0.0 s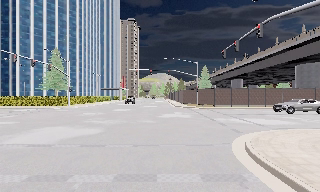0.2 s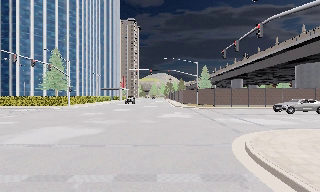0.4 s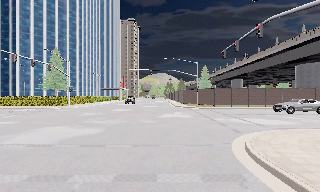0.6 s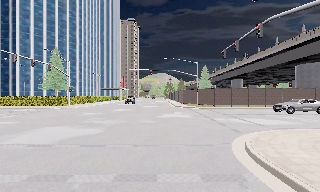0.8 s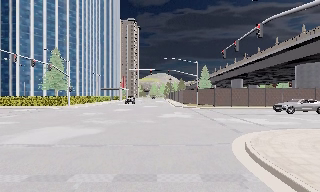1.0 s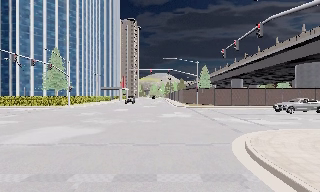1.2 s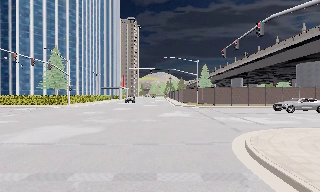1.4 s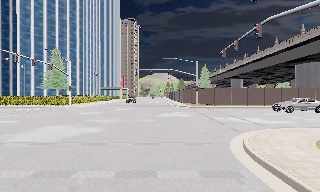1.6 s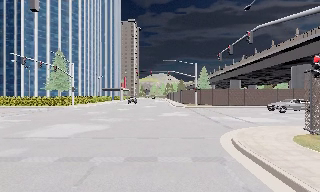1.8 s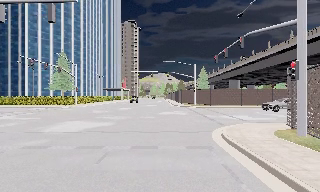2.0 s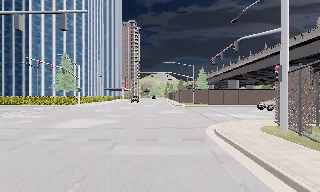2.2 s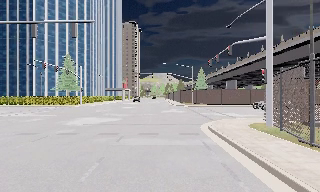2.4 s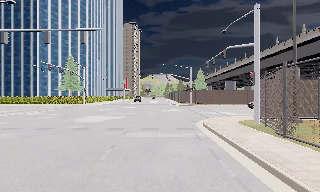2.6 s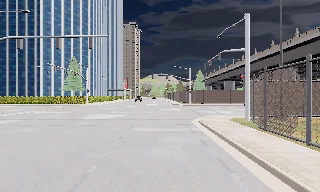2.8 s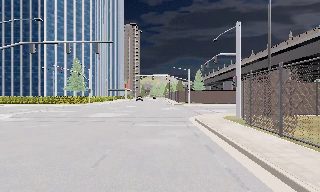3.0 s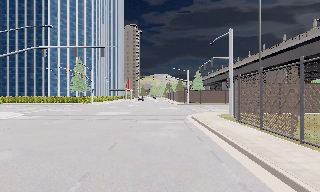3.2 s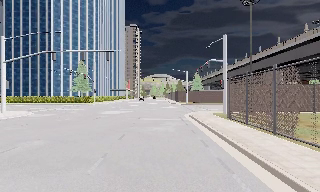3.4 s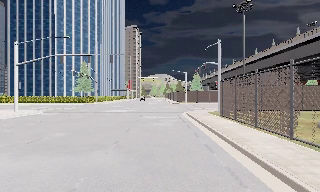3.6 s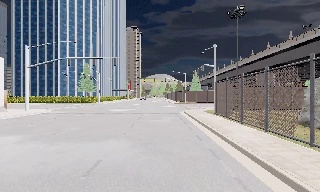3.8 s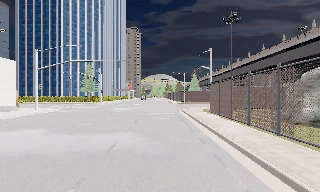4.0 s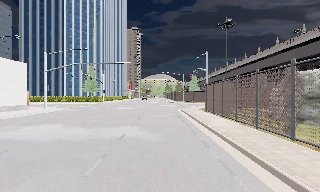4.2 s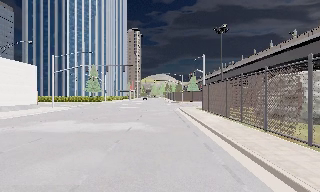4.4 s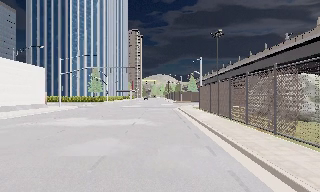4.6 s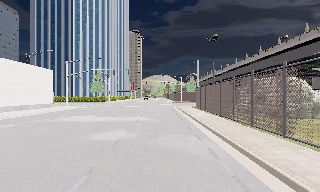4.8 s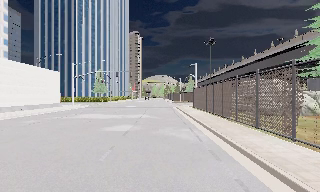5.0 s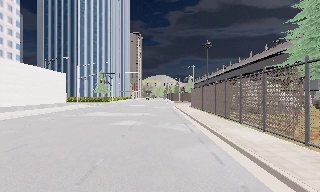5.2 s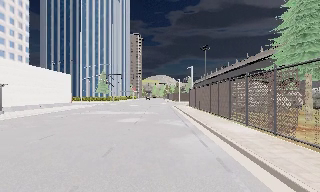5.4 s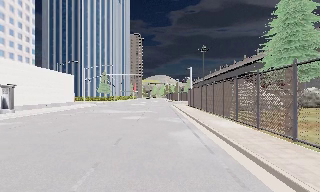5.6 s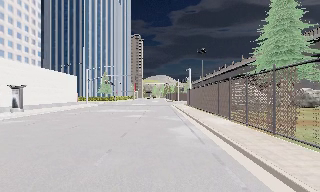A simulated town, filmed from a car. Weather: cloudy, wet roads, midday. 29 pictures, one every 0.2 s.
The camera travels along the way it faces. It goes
backward.
0.0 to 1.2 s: The camera keeps its place and its aim.
1.2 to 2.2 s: The camera travels backward, about 4.5 m, so what stands in front gets smaller. It gains speed.
2.2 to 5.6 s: The camera travels backward, about 25 m, so what stands in front gets smaller.
The film runs backward here.
